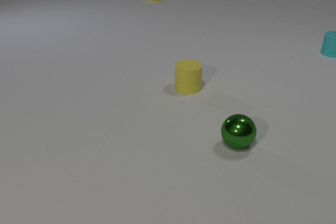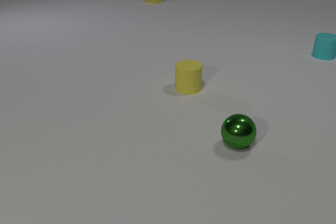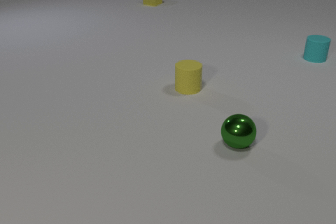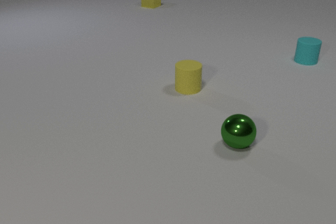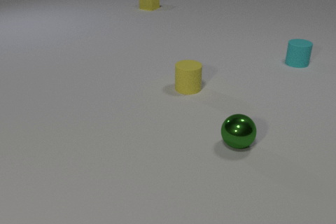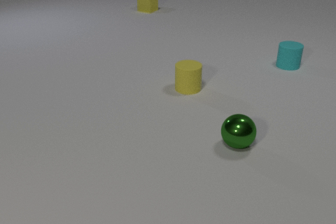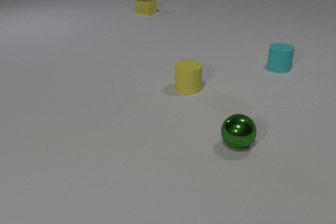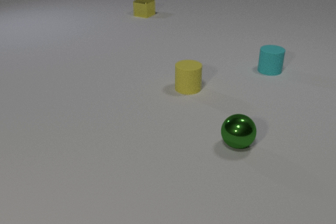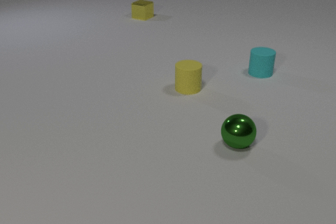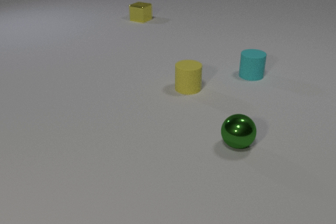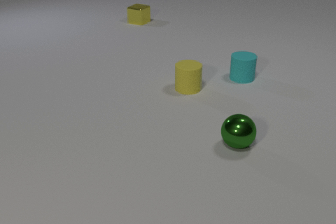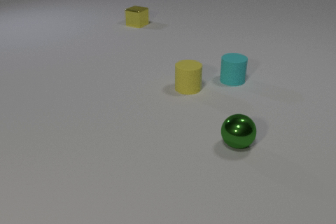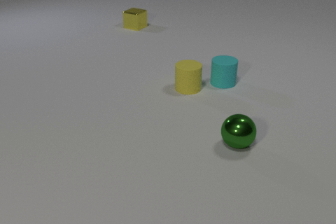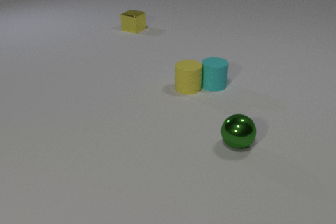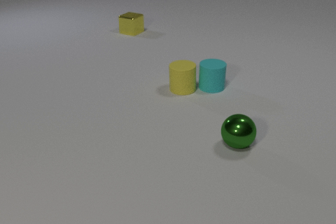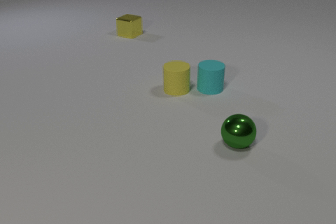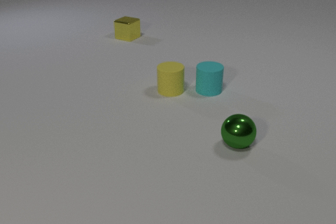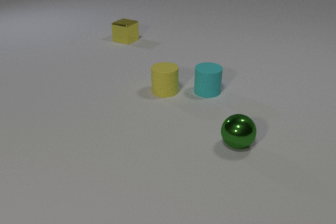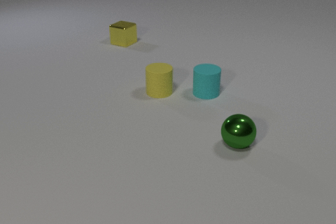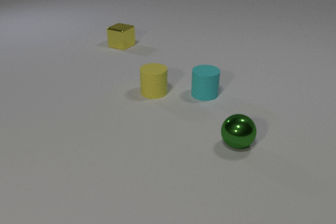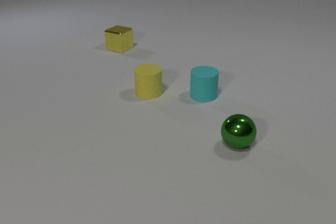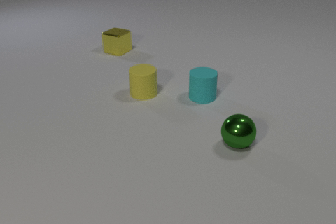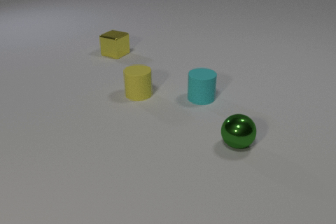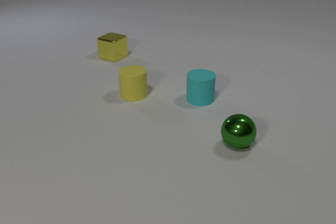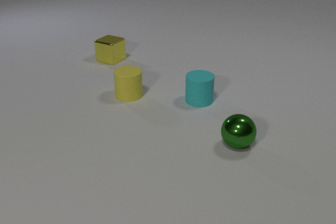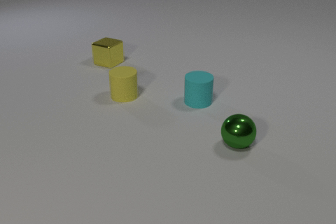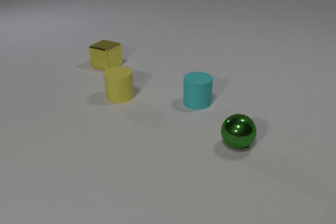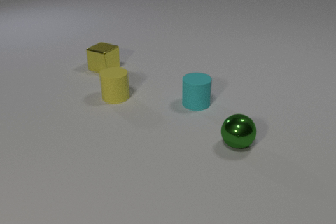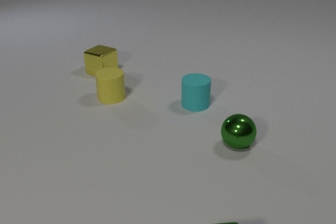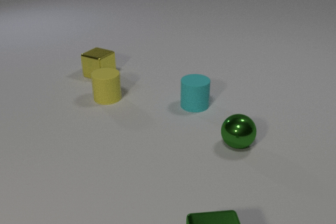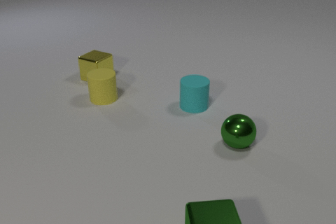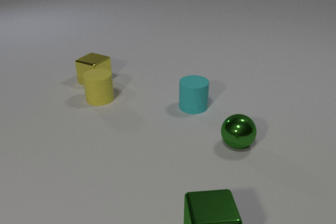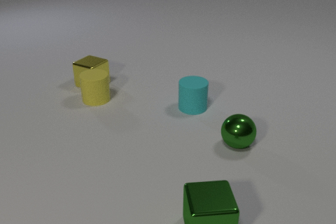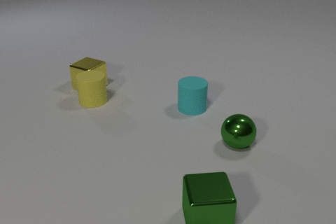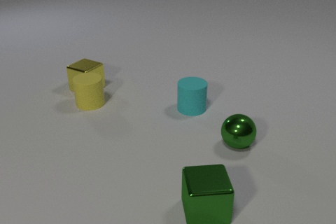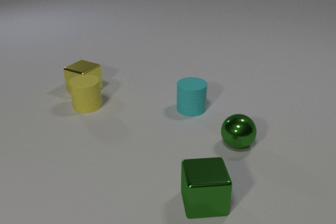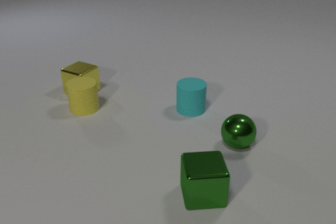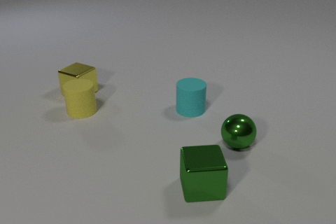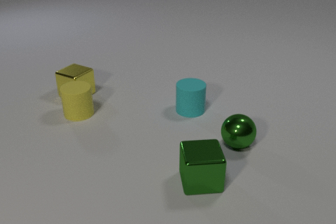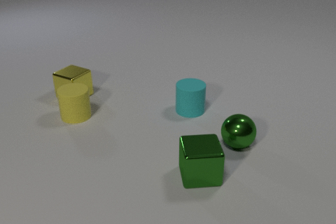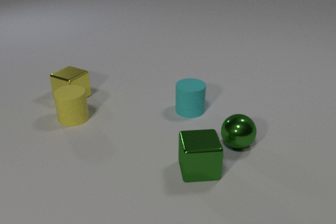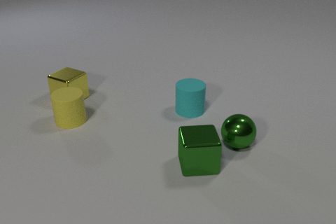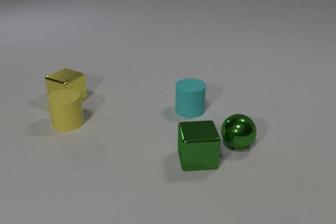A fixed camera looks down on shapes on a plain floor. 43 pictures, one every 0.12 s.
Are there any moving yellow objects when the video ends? yes.
What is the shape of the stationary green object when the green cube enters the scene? sphere.
What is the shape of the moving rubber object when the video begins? cylinder.
0.00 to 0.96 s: The cyan rubber cylinder slides toward the camera and to the left. The yellow metal cube slides toward the camera.
0.96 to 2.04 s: The cyan rubber cylinder slides toward the camera and to the left. The yellow rubber cylinder slides to the left. The yellow metal cube slides toward the camera. The cyan rubber cylinder and the yellow rubber cylinder collide.
2.04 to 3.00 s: The cyan rubber cylinder slides toward the camera. The yellow rubber cylinder slides to the left. The yellow metal cube slides toward the camera.
3.00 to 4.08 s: The cyan rubber cylinder slides toward the camera and to the left. The yellow rubber cylinder slides to the left. The yellow metal cube slides toward the camera. The green metal cube comes in at the bottom edge, slides away from the camera. The yellow rubber cylinder and the yellow metal cube collide.
4.08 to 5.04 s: The yellow rubber cylinder slides toward the camera and to the left. The yellow metal cube slides toward the camera and to the left. The green metal cube slides away from the camera.
